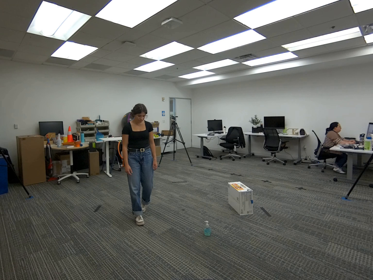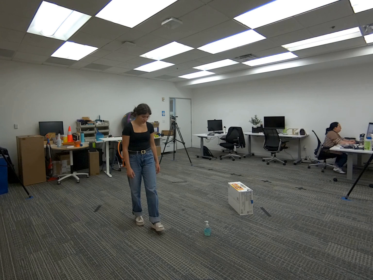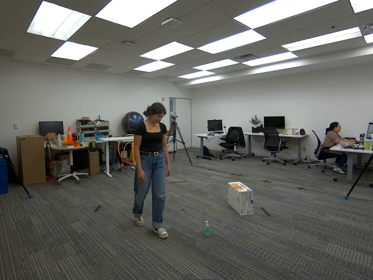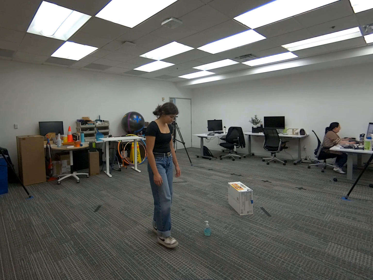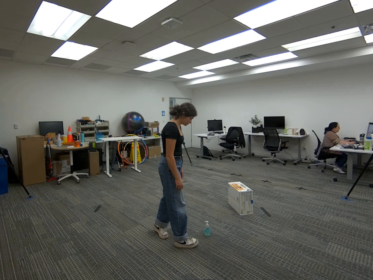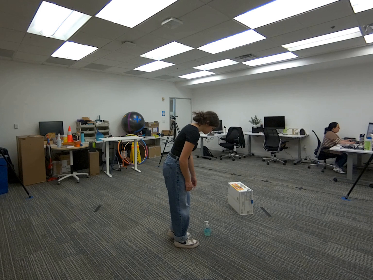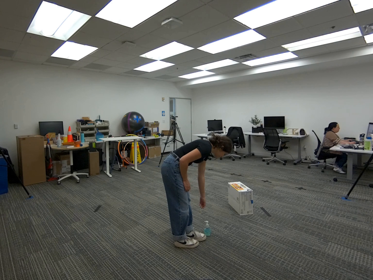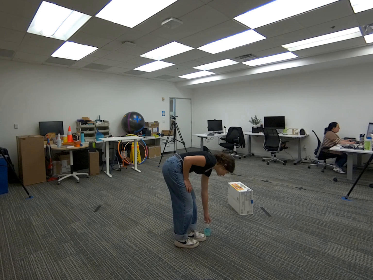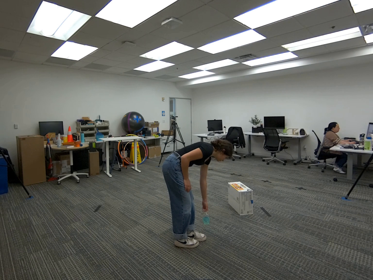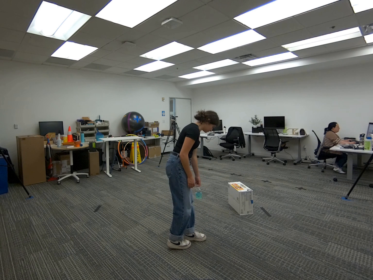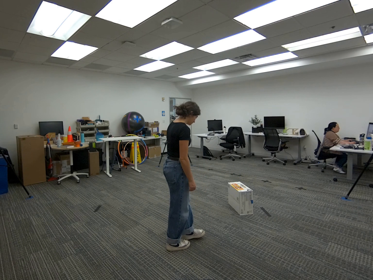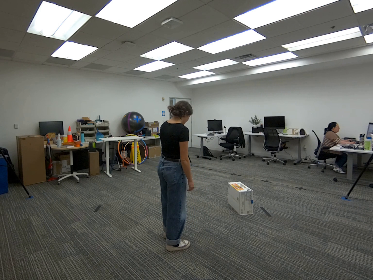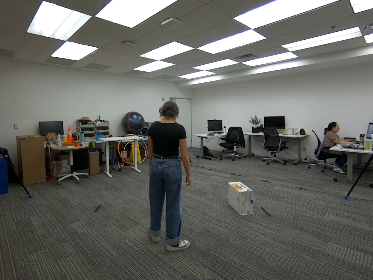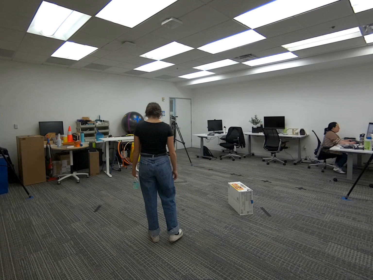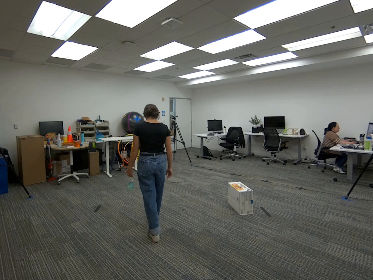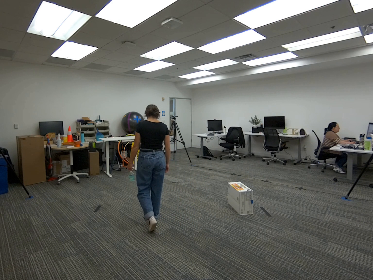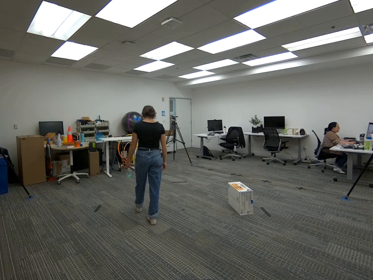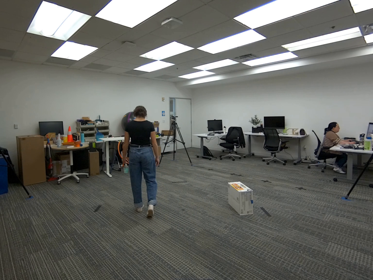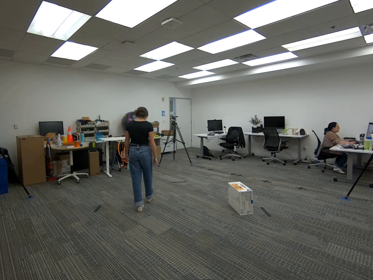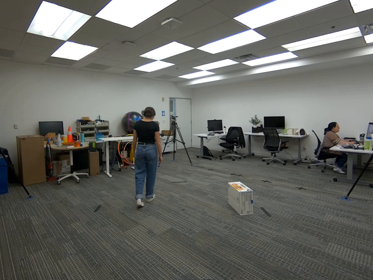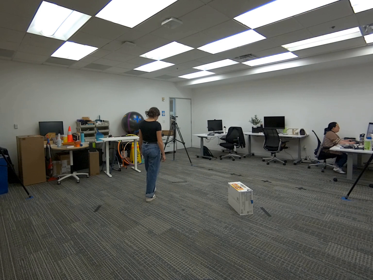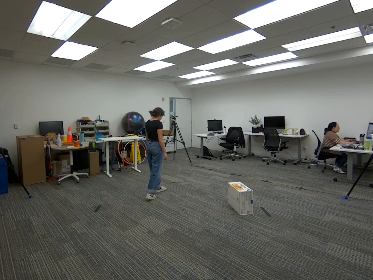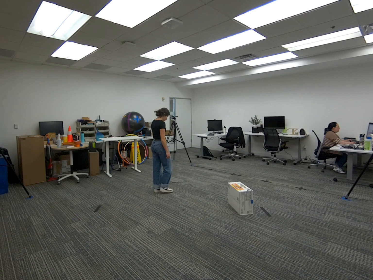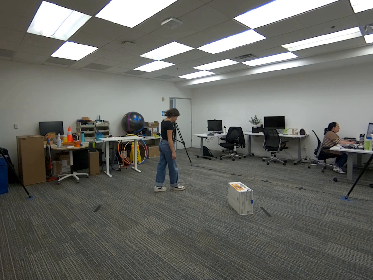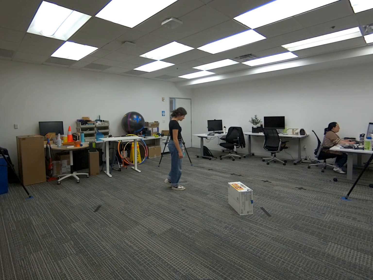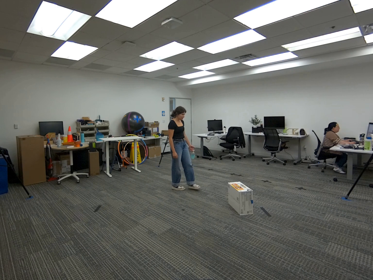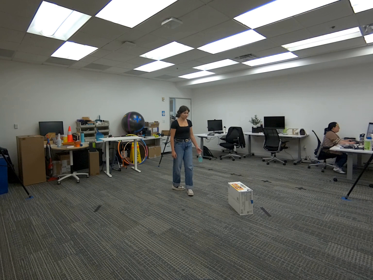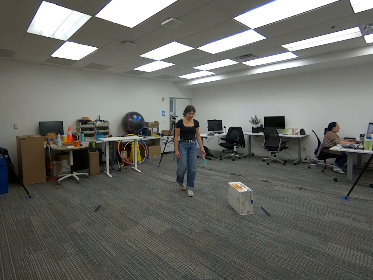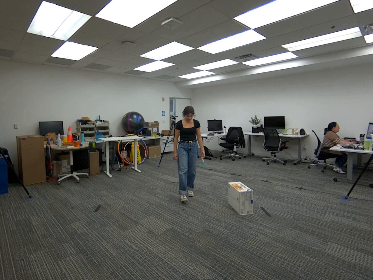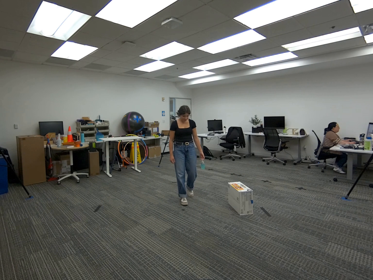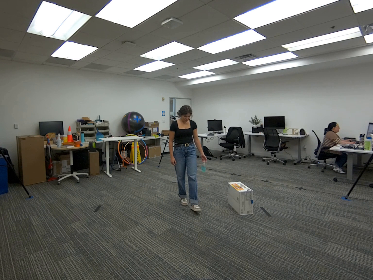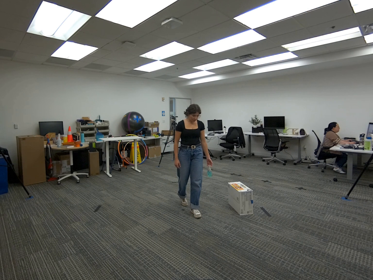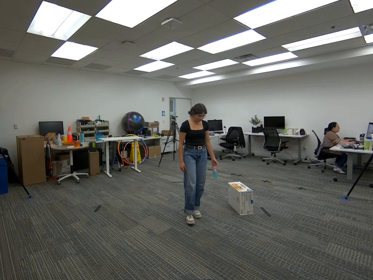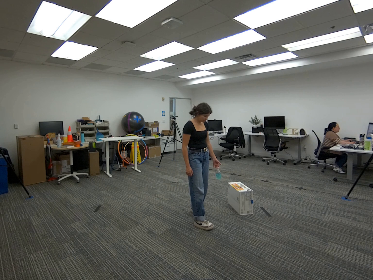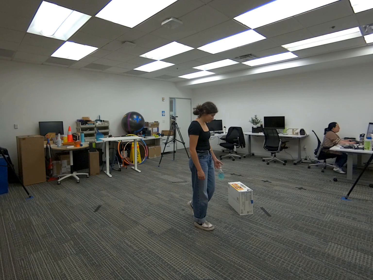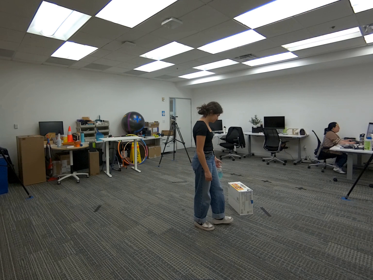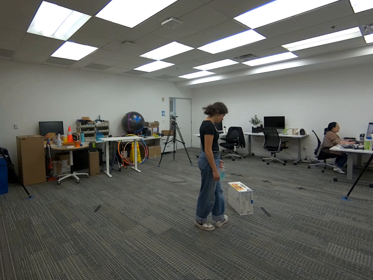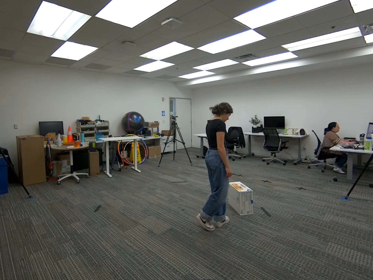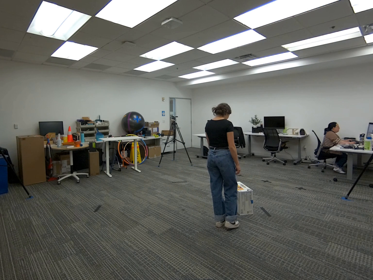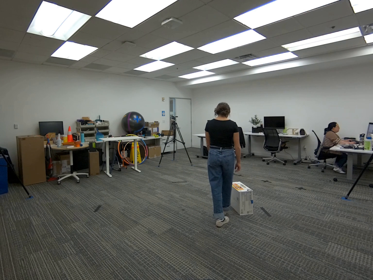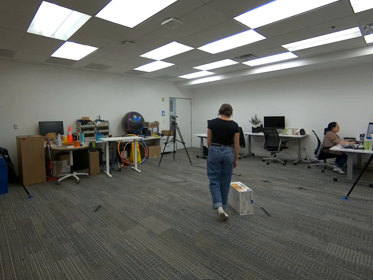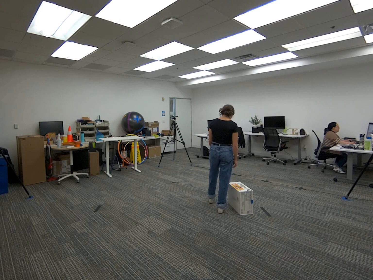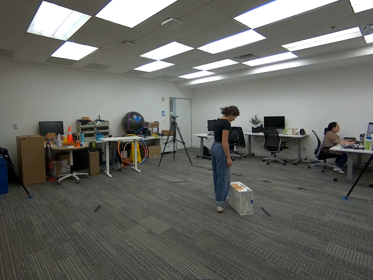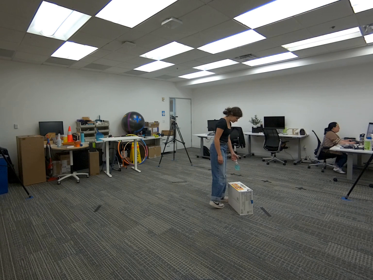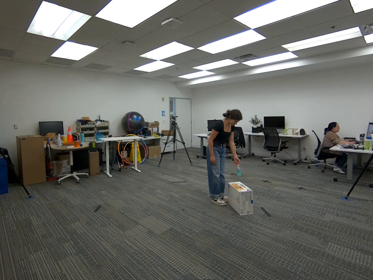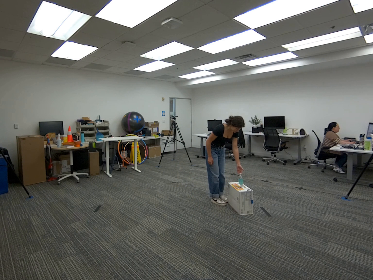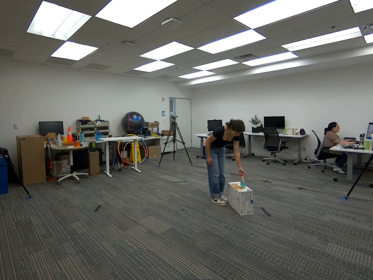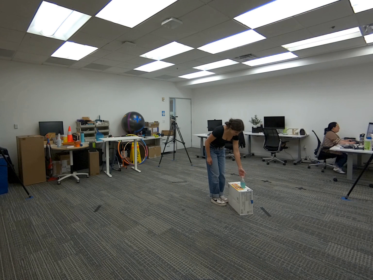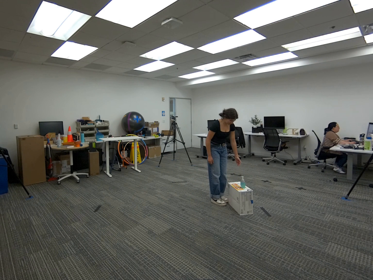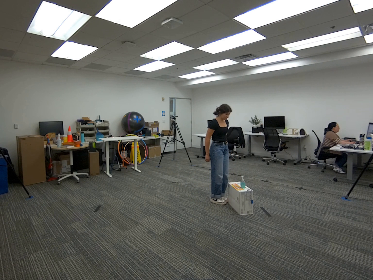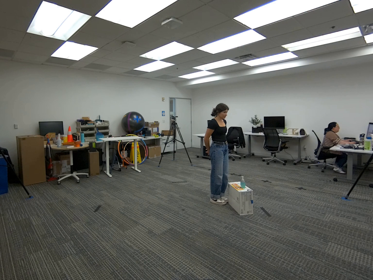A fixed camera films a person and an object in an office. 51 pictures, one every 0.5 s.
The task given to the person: Walk to the hand soap on the ground, pick the soap with your left hand and place it on top of the snack box.
